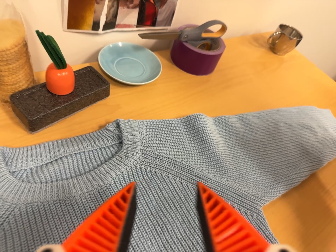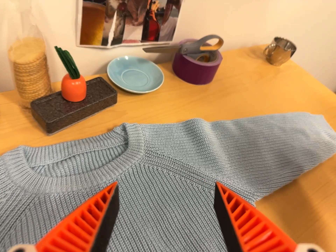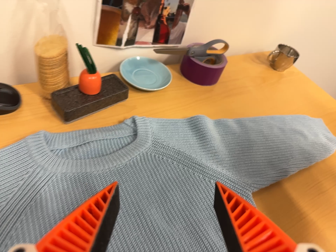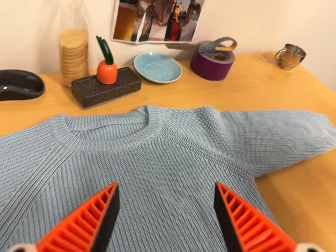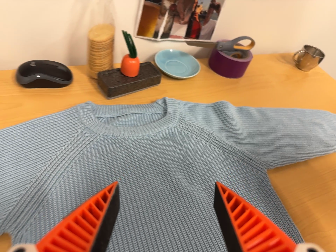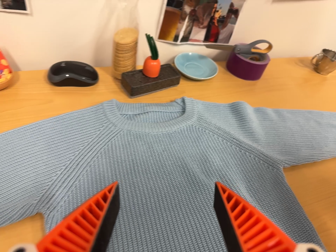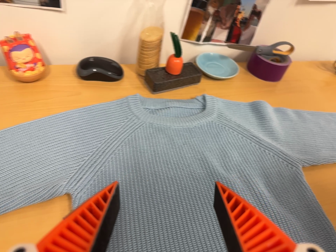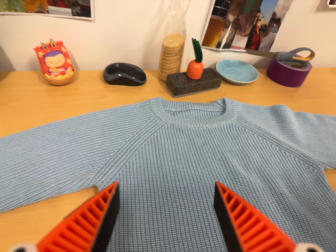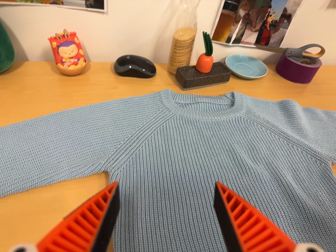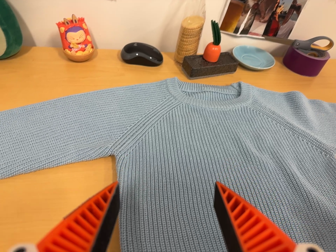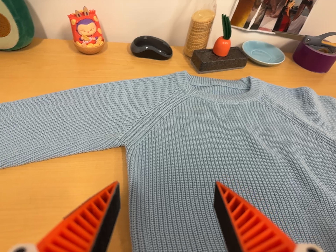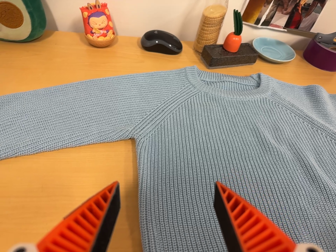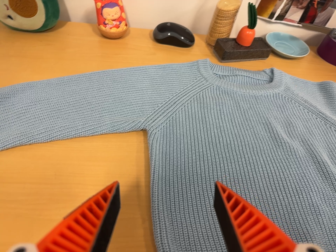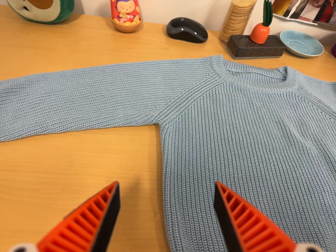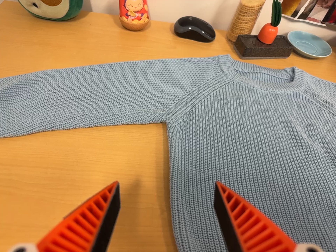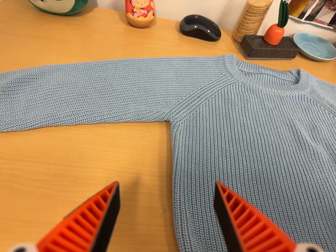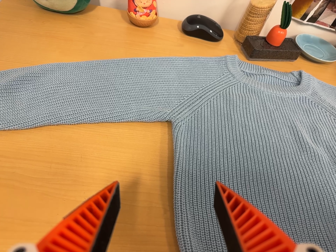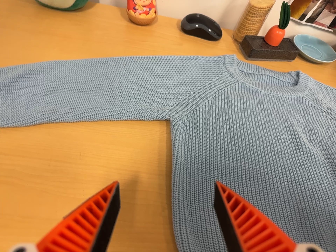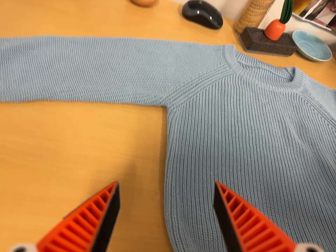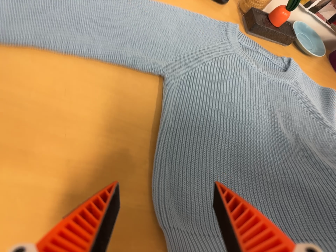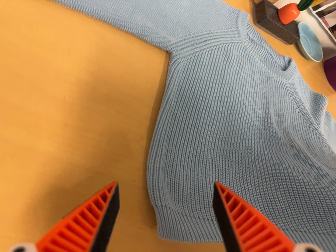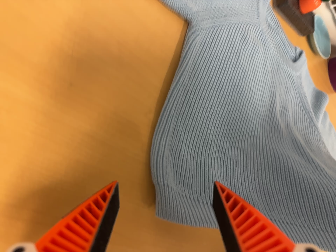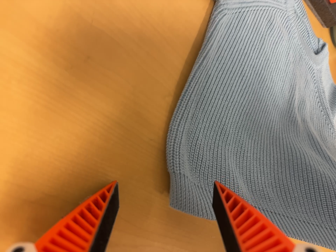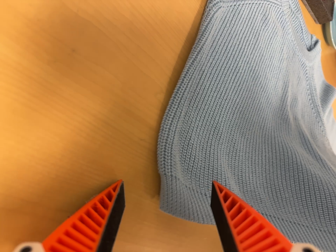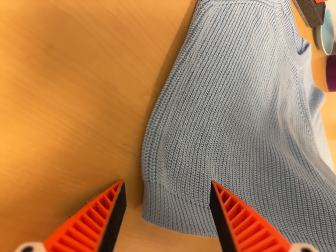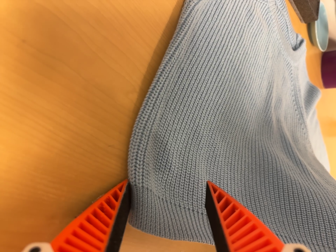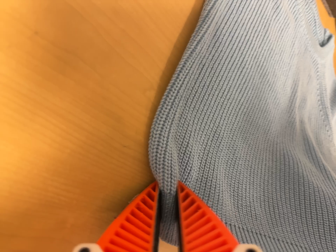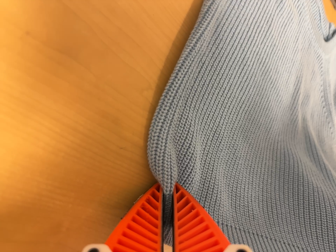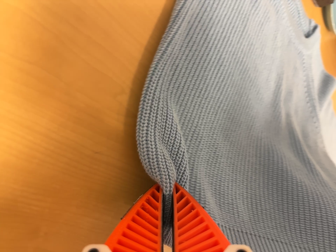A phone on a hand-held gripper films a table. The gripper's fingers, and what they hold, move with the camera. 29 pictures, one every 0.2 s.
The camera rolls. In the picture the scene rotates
clockwise.
0.0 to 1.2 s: The camera swings to its left by about 15 degrees, and the scene slides to the right. It travels backward and toward the bottom of its view, about 20 cm, so what stands in front gets smaller. Its aim tips toward the top of its view by about 10 degrees. It rolls about its line of sight by about 10 degrees, and the scene rotates clockwise.
1.2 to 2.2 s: The camera travels toward the bottom of its view and to its left, about 8 cm, so close, fixed things drift upward.
2.2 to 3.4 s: The camera shifts only a little, or ends up much as it began.
3.4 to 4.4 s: The camera pans to its right by about 20 degrees. It travels to its left and forward, about 14 cm. Its aim tips toward the bottom of its view by about 25 degrees, and the scene shifts upward. It rolls about its line of sight by about 35 degrees, and the scene rotates clockwise.
4.4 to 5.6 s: The camera travels forward, about 6 cm, so what stands in front looms larger.
The film runs forward here.
